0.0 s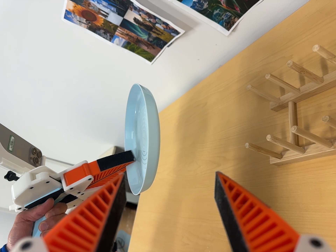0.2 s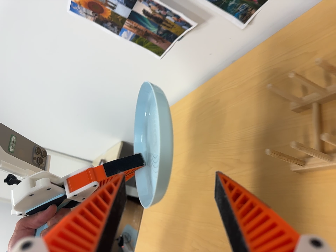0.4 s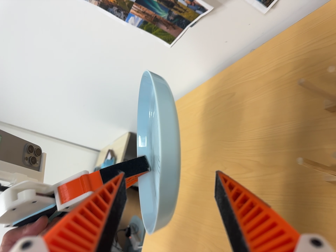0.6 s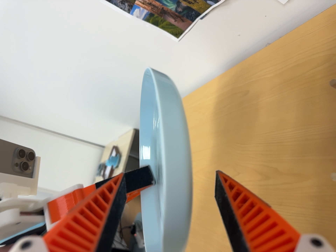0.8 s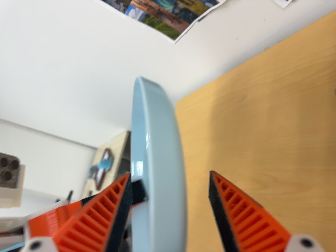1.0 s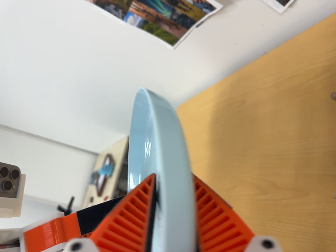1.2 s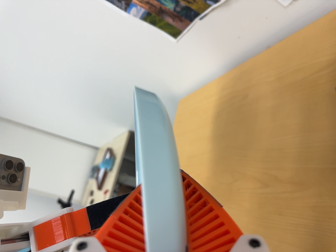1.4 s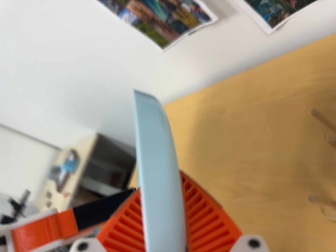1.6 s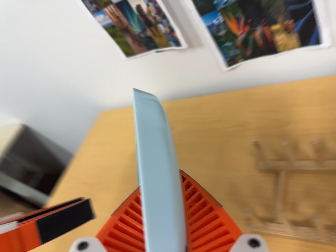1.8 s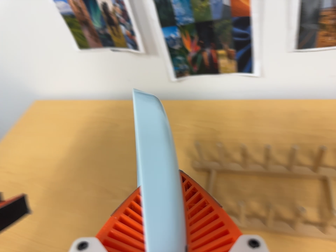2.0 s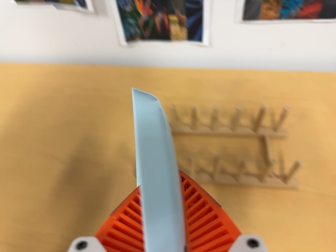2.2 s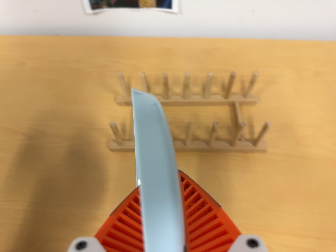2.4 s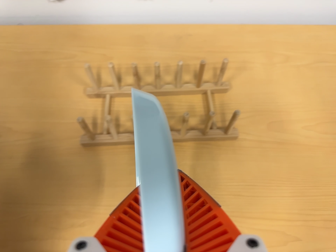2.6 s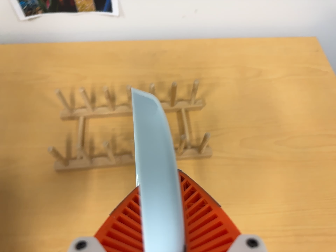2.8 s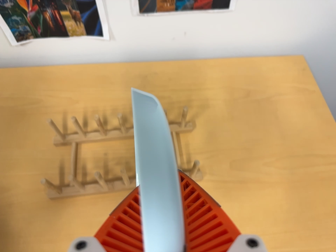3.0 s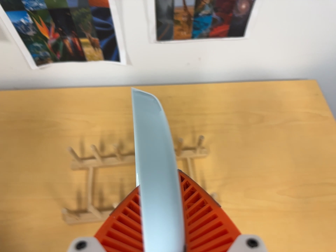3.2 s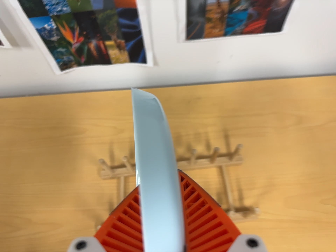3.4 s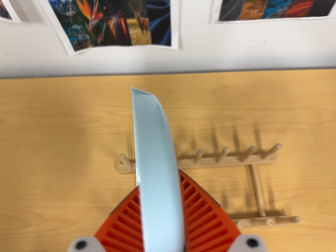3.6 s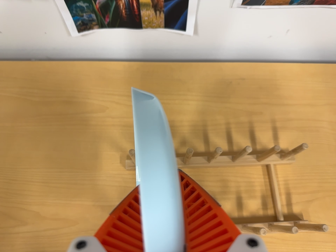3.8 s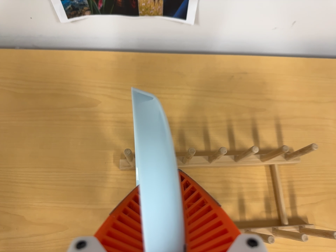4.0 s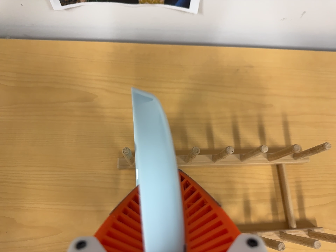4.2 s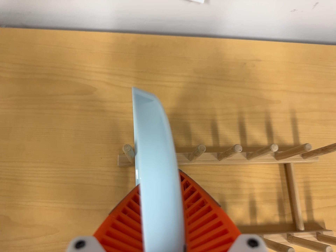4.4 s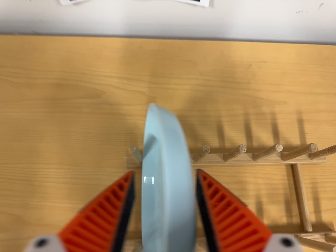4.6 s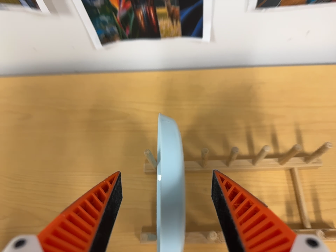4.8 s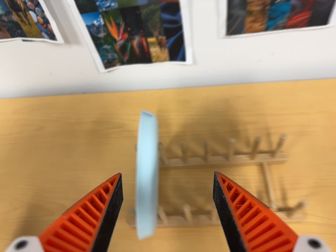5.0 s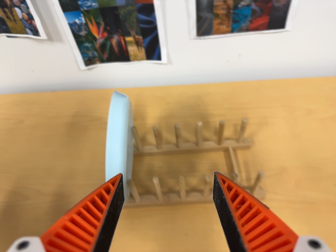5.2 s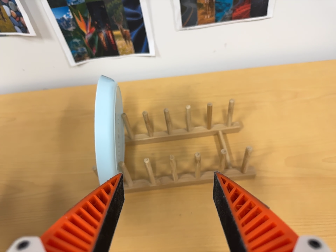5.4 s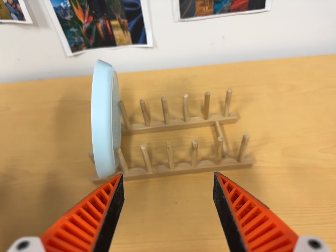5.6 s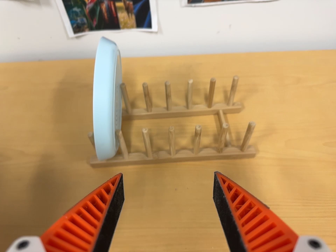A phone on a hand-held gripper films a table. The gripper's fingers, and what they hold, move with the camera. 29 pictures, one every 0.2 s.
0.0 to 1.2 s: The camera travels forward, about 14 cm, so what stands in front looms larger.
1.2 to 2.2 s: The camera swings to its right by about 60 degrees, and the scene slides to the left. It travels to its left, toward the bottom of its view and backward, about 18 cm. It rolls about its line of sight by about 20 degrees, and the scene rotates clockwise.
2.2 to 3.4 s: The camera travels toward the top of its view, about 20 cm, so close, fixed things drift downward. Its aim tips toward the bottom of its view by about 10 degrees.
3.4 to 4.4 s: The camera travels forward, about 10 cm, so what stands in front looms larger.
4.4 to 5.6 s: The camera travels toward the bottom of its view and backward, about 30 cm. Its aim tips toward the top of its view by about 20 degrees.
The film runs forward here.
